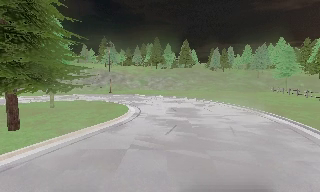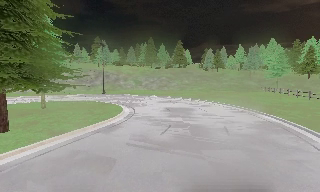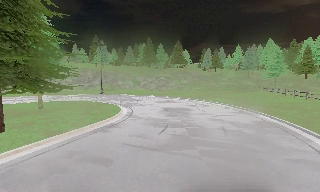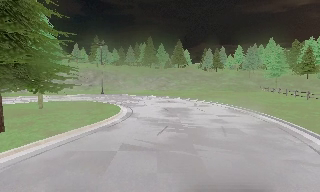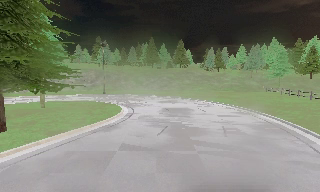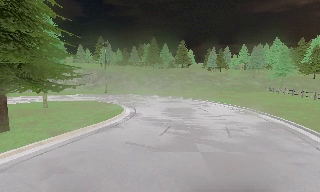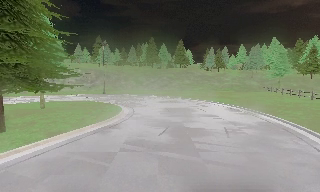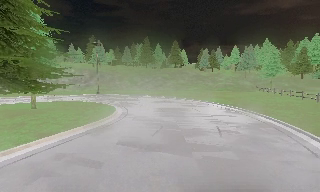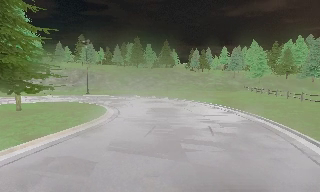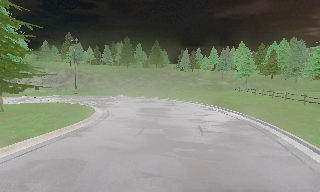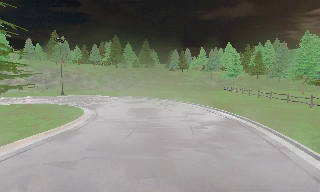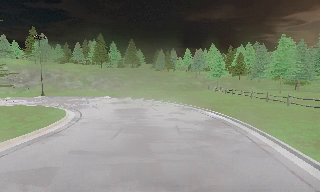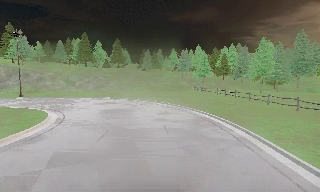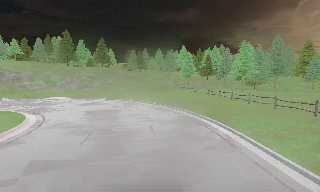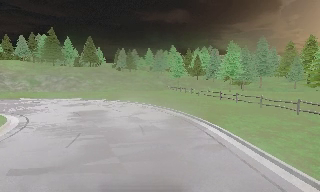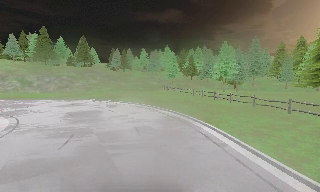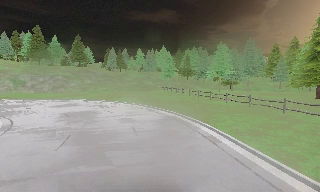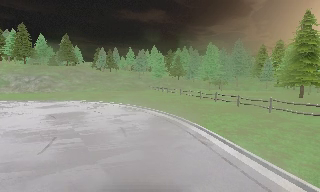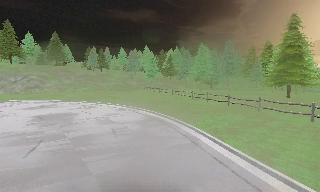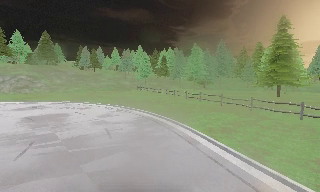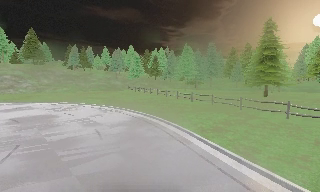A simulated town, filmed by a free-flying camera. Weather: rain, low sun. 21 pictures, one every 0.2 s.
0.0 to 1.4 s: The camera shifts only a little, or ends up much as it began.
1.4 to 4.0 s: The camera swings to its right by about 45 degrees, and the scene slides to the left. It travels forward, about 0.5 m.
The film runs forward here.
